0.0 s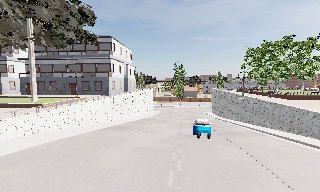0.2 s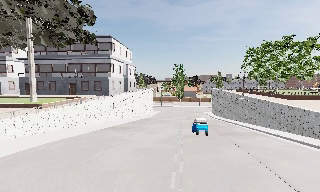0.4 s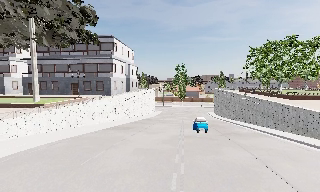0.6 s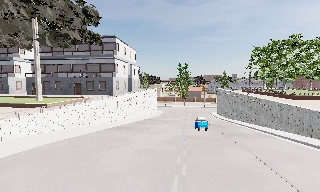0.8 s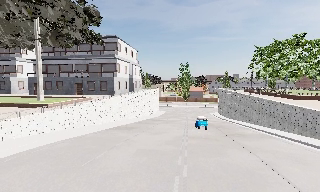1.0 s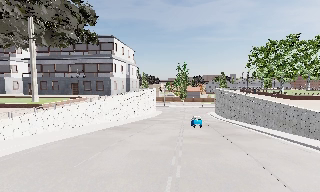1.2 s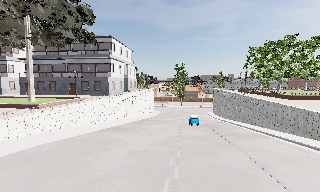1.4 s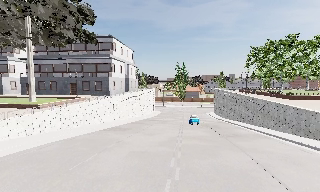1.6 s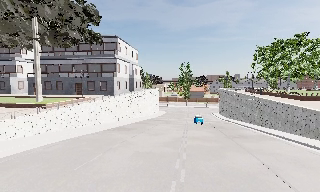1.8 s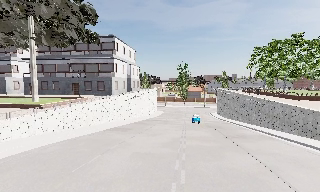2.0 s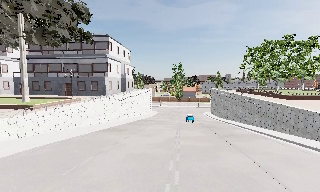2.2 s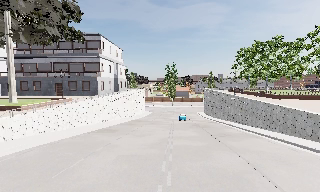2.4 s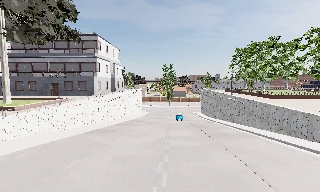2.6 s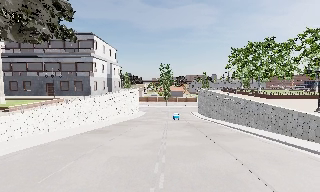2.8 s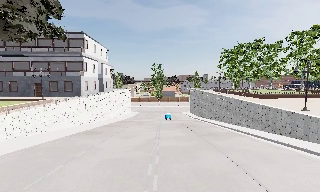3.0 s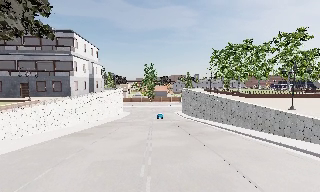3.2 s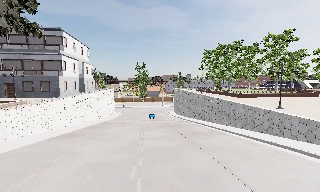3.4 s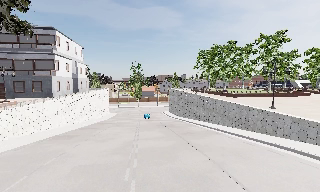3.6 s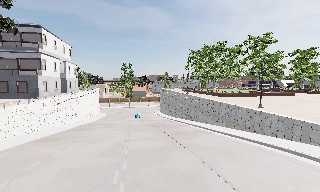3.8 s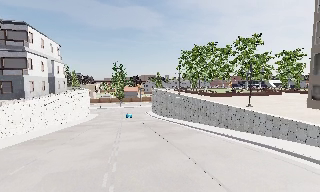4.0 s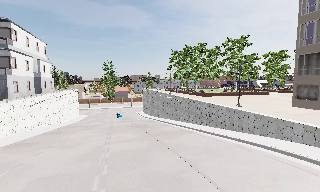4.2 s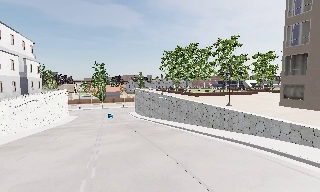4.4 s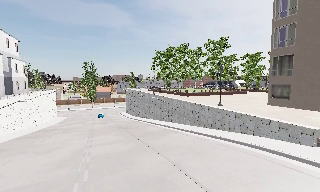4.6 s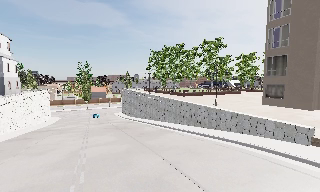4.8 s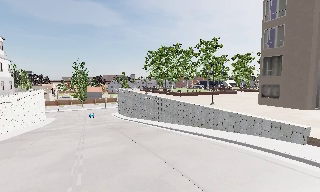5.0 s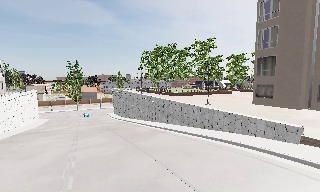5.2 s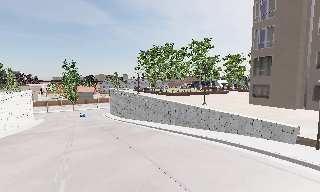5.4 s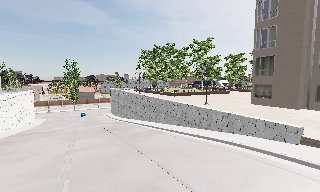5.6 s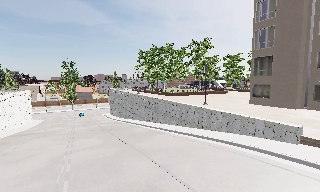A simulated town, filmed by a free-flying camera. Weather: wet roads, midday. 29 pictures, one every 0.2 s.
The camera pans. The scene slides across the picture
to the left.
The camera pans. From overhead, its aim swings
clockwise.
0.0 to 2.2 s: The camera travels forward, about 1 m, so what stands in front looms larger.
2.2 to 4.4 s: The camera swings to its right by about 25 degrees, and the scene slides to the left. It travels forward, about 1 m, so what stands in front looms larger.
4.4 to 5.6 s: The camera shifts only a little, or ends up much as it began.
The film runs forward here.
